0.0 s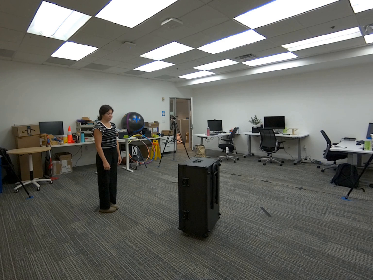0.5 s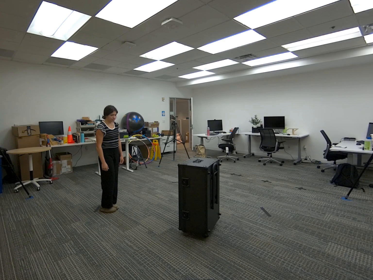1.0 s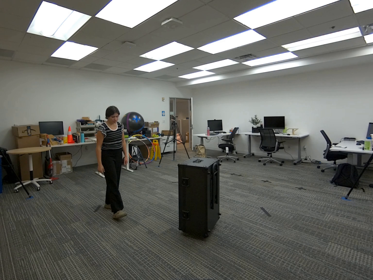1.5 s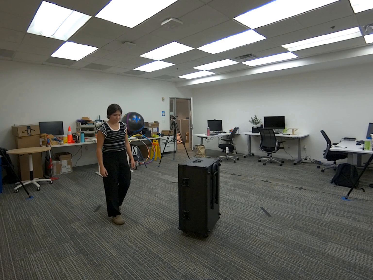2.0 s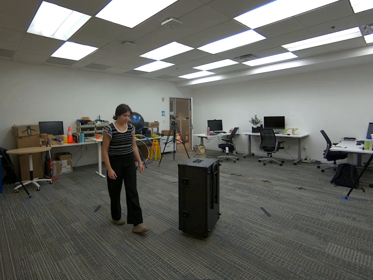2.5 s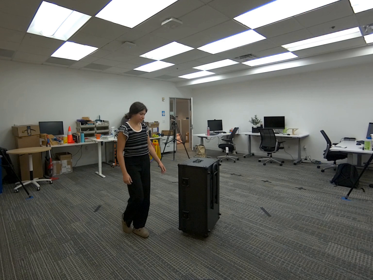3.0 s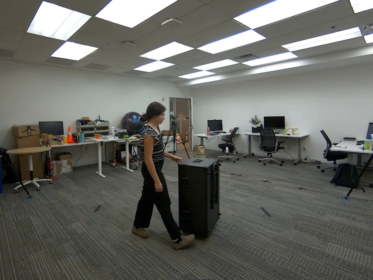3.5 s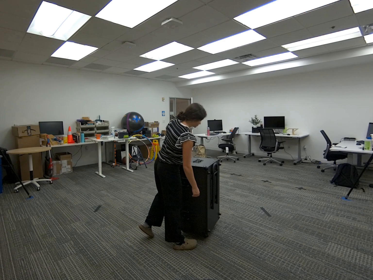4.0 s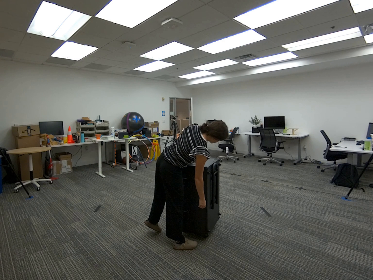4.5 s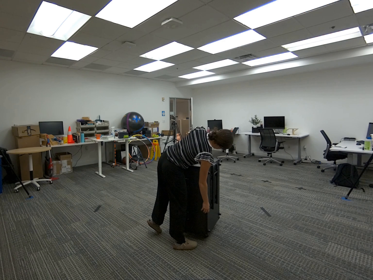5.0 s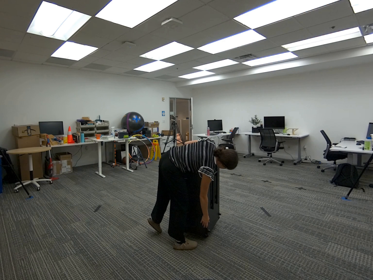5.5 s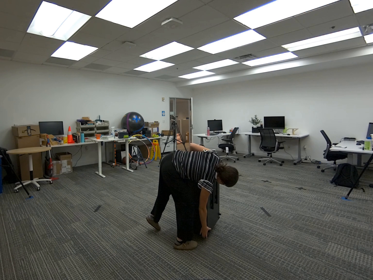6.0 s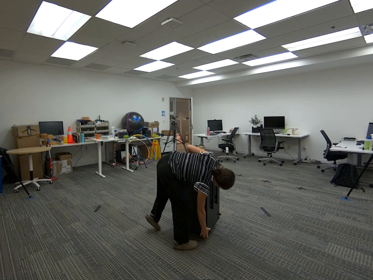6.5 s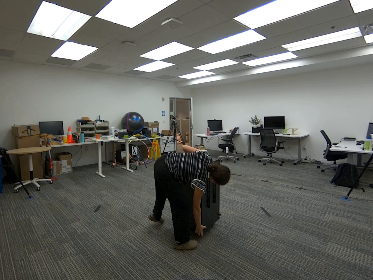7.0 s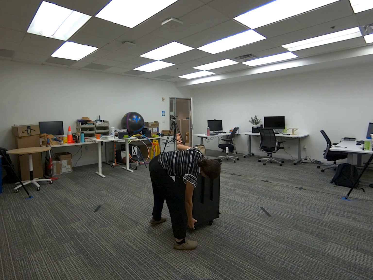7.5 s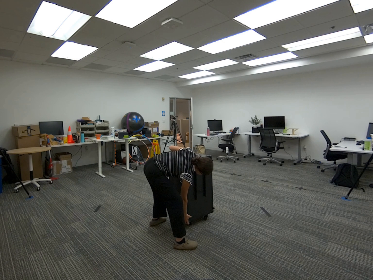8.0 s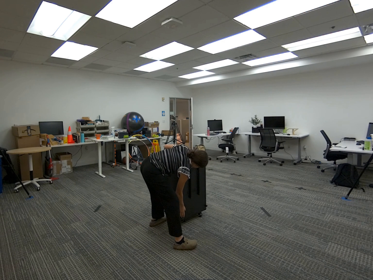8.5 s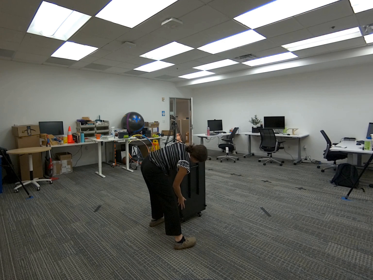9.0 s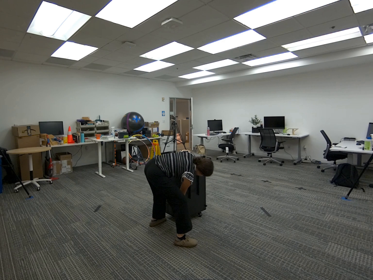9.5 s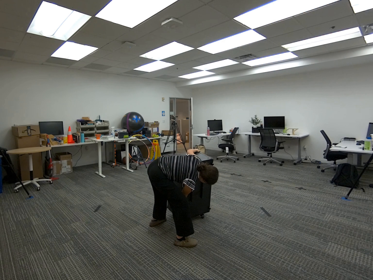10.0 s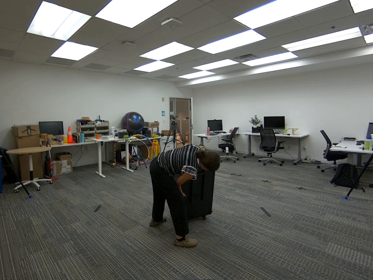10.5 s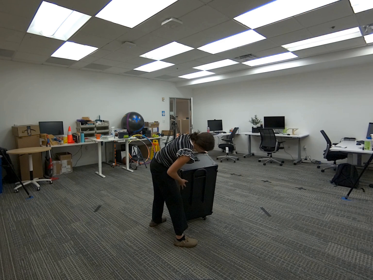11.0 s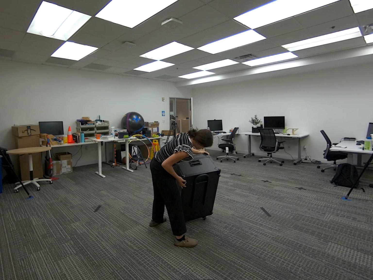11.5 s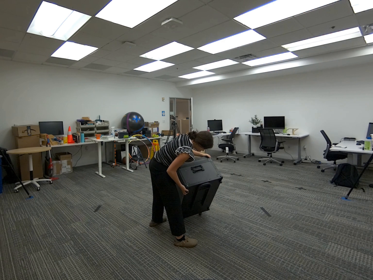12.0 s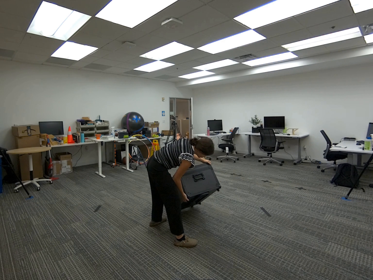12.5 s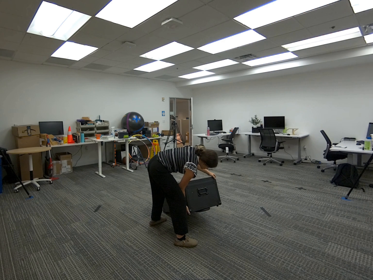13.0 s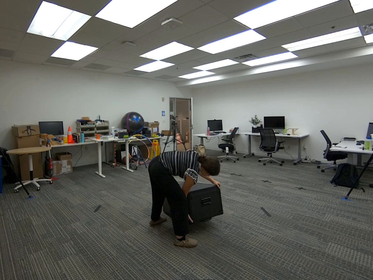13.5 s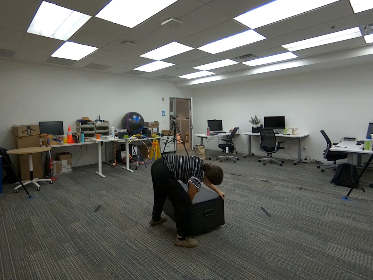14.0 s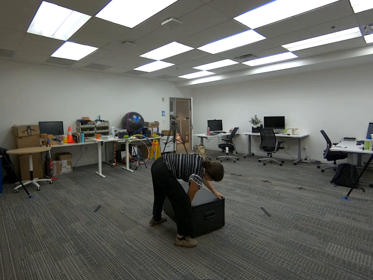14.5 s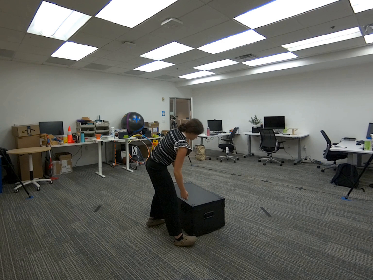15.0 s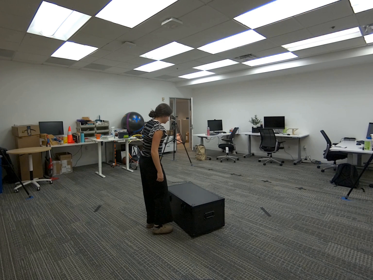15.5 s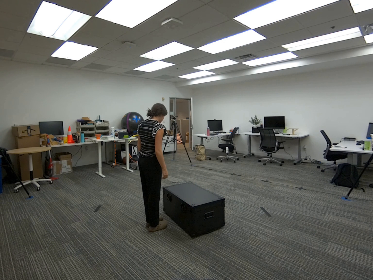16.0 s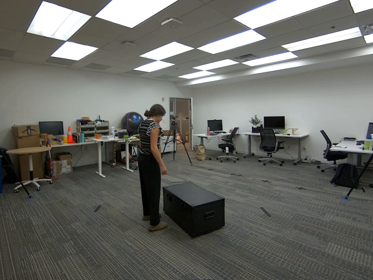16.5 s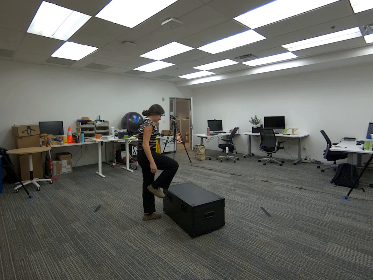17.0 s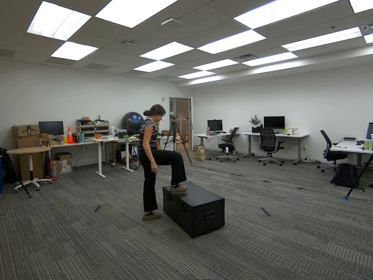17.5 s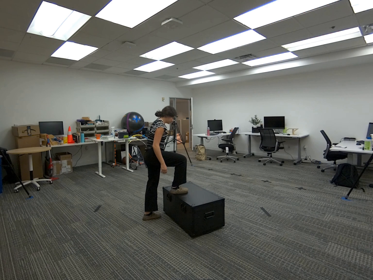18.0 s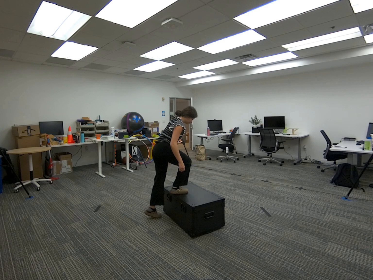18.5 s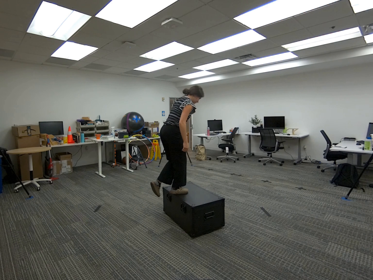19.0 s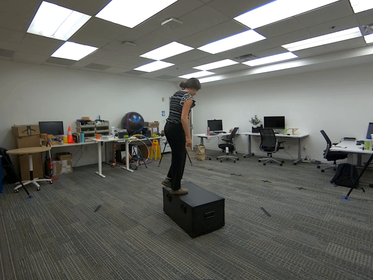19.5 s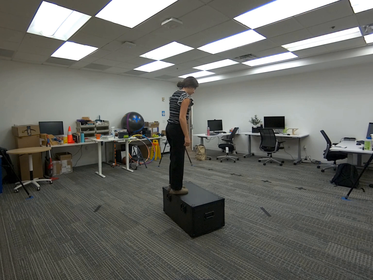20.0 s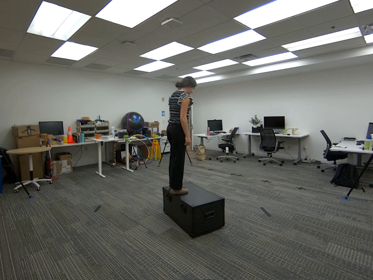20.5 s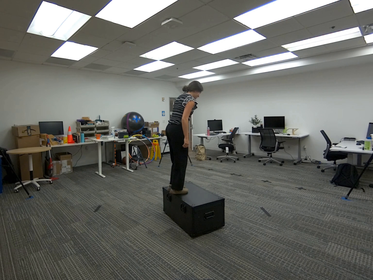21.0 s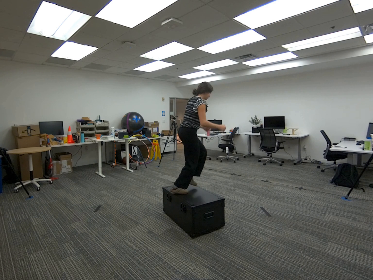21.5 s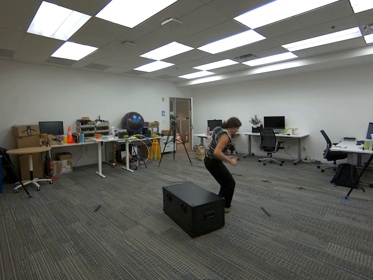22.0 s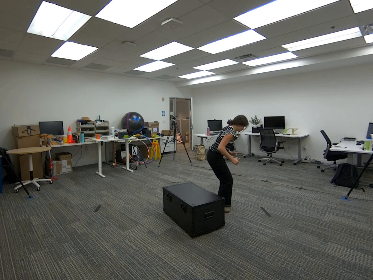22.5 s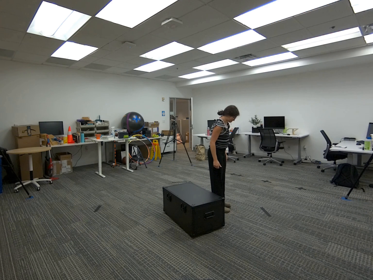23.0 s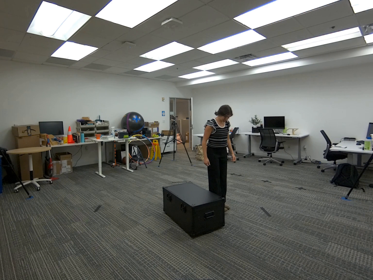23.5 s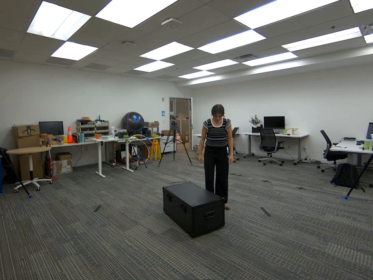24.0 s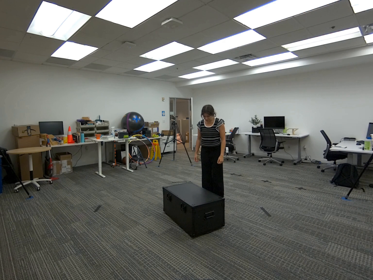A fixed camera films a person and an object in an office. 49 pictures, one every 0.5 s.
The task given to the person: Walk over to the G1 Box and place the box on its side and proceed to step onto the box and then jump off.
